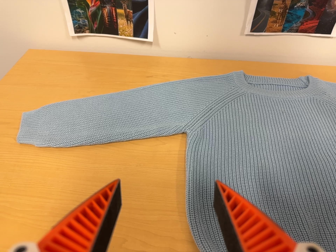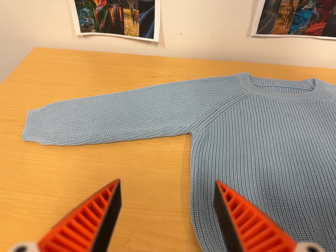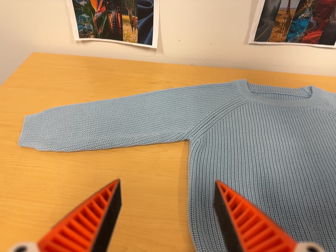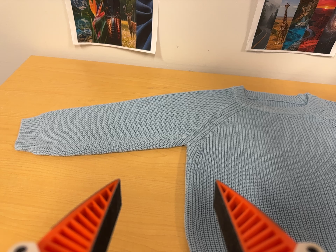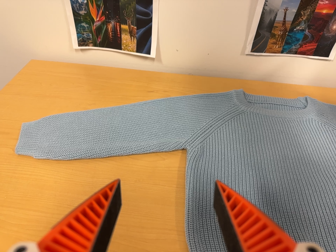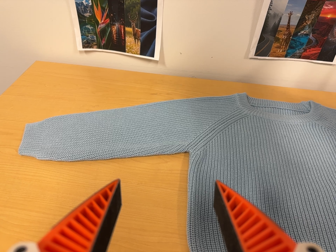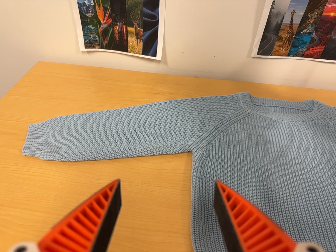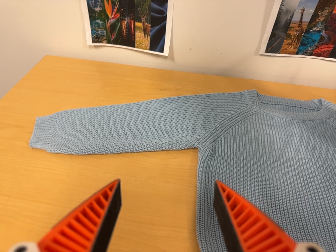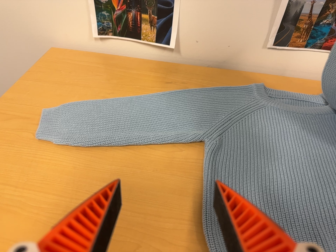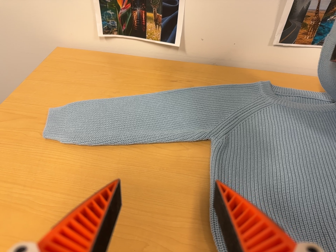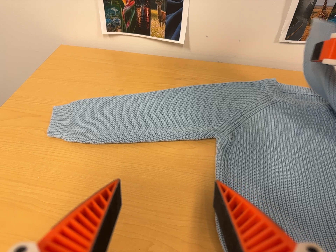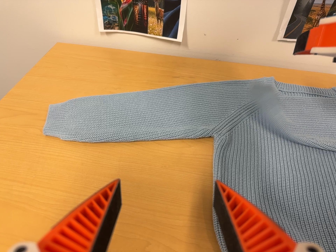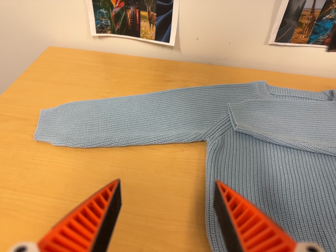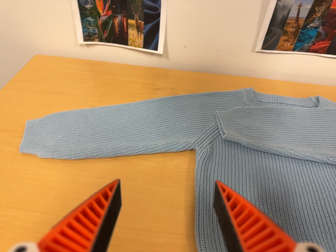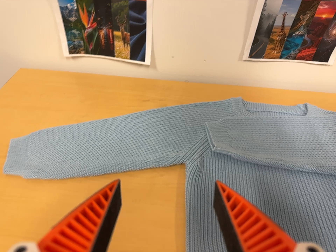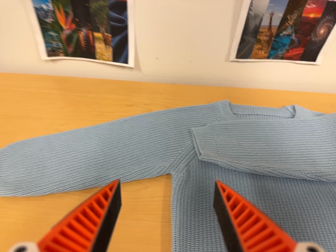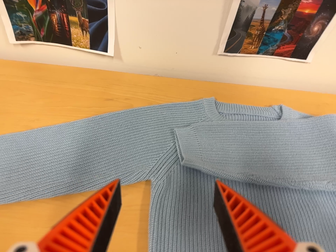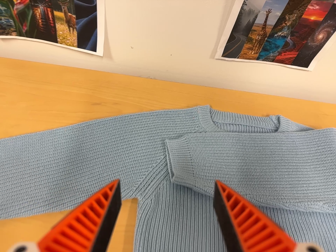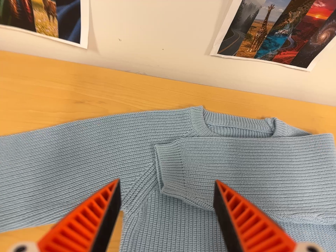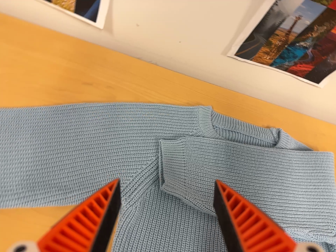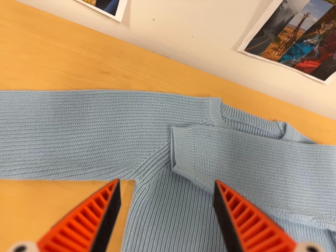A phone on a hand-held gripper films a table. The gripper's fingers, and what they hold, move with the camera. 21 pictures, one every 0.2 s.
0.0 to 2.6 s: The camera shifts only a little, or ends up much as it began.
2.6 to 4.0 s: The camera pans to its right by about 15 degrees. It travels toward the top of its view and forward, about 16 cm. Its aim tips toward the bottom of its view by about 15 degrees. It rolls about its line of sight by about 10 degrees, and the scene rotates clockwise.
The film runs forward here.
